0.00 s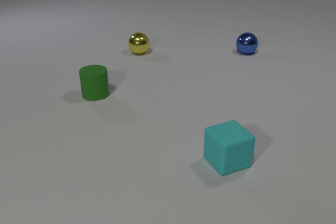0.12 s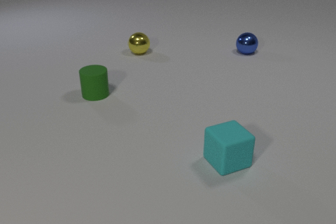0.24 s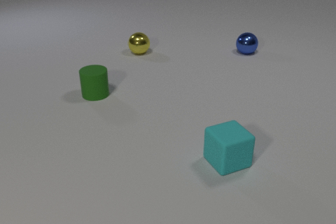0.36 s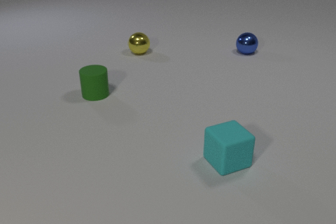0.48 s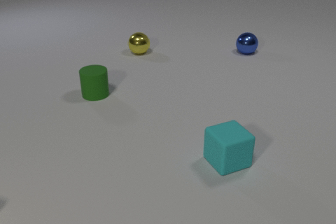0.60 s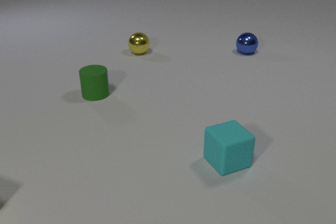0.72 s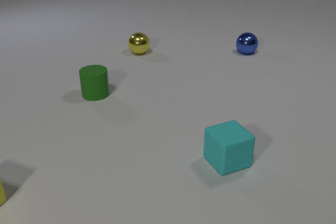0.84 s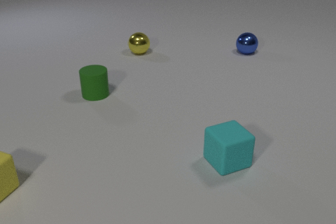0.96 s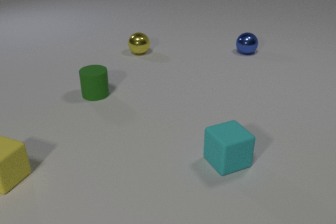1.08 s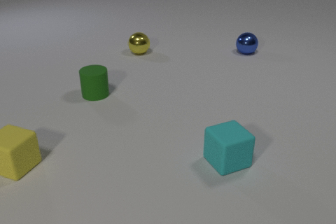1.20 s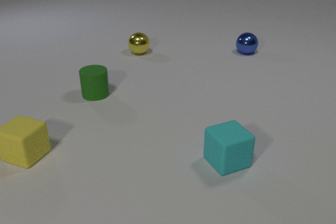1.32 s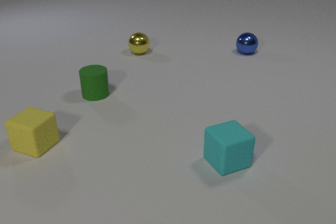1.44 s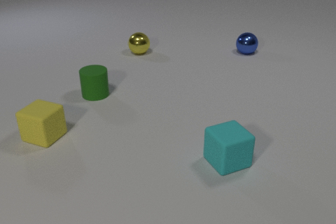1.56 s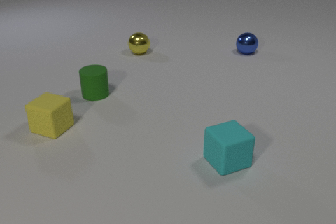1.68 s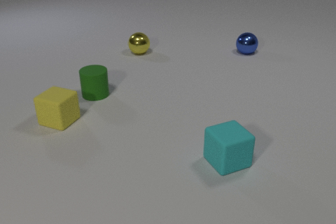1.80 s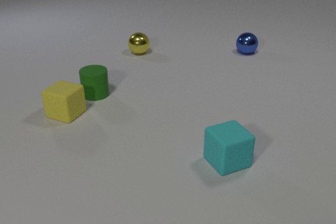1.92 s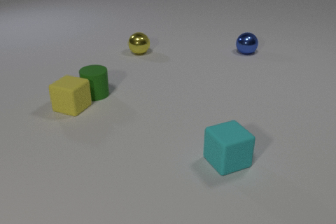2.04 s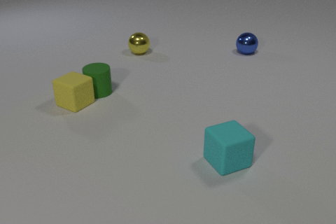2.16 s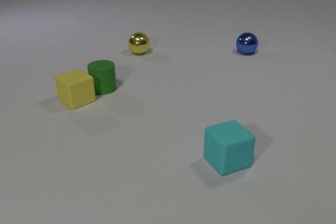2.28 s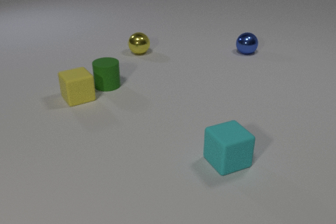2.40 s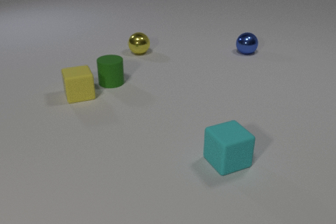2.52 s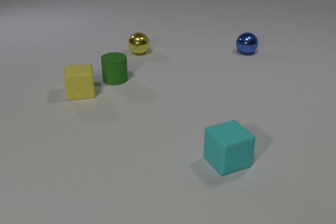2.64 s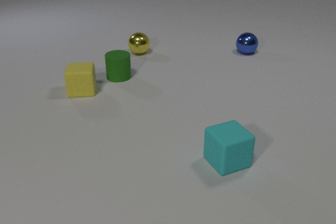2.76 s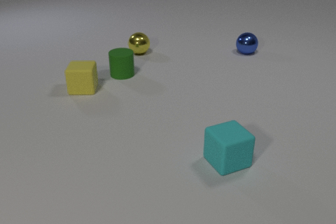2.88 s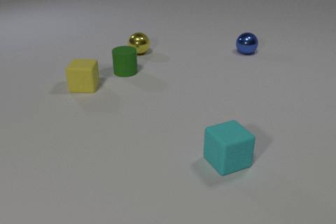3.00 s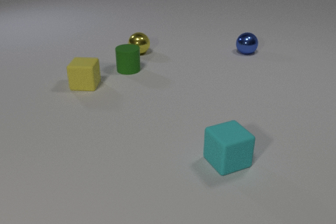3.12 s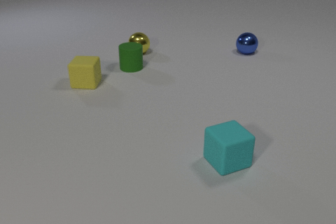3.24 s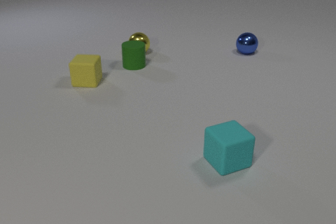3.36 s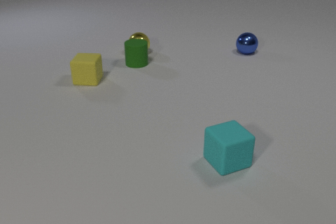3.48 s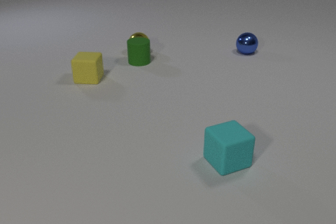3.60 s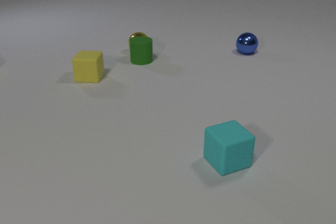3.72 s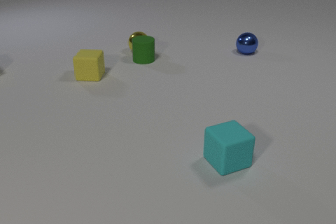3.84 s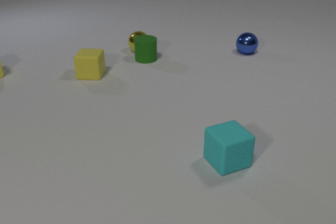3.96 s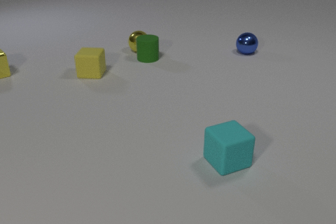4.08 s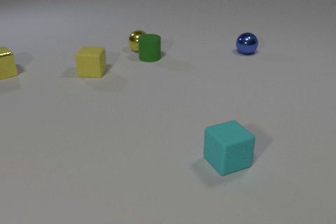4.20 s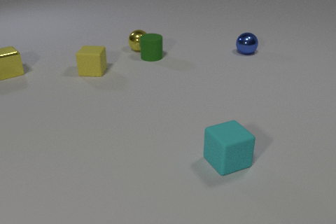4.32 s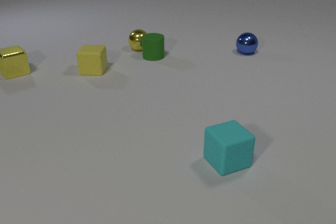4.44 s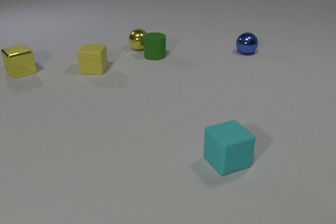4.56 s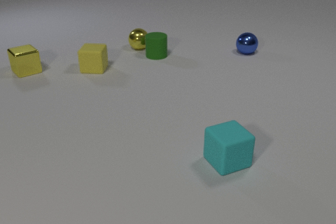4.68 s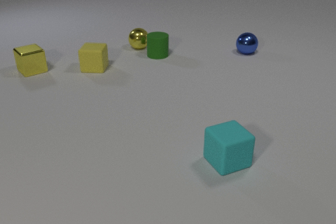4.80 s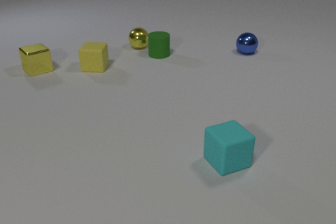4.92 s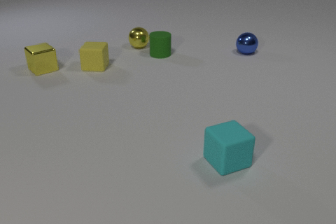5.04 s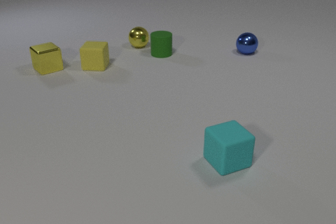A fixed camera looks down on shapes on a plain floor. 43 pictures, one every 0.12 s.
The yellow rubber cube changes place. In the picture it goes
away from the camera.
The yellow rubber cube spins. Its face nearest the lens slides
to the left.
0.00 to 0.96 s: The yellow rubber cube comes in at the left edge, slides away from the camera and to the right.
0.96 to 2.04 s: The yellow rubber cube slides away from the camera and to the right. The yellow rubber cube and the green rubber cylinder collide.
2.04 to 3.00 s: The yellow rubber cube slides away from the camera, spins clockwise seen from above by about 60 degrees, its near face sliding to the left. The green rubber cylinder slides away from the camera and to the right.
3.00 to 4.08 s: The yellow rubber cube slides away from the camera. The green rubber cylinder slides away from the camera and to the right. The yellow metal cube comes in at the left edge, slides to the right. The yellow metal sphere rolls away from the camera. The green rubber cylinder and the yellow metal sphere collide.
4.08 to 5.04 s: The yellow rubber cube slides away from the camera. The green rubber cylinder slides to the right and away from the camera. The yellow metal cube slides to the right. The yellow metal sphere rolls away from the camera.
How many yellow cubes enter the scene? 2.
How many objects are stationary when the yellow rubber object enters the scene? 4.
What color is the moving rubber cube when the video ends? yellow.
